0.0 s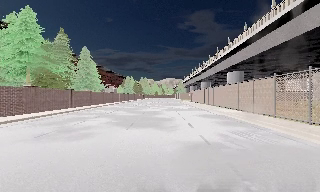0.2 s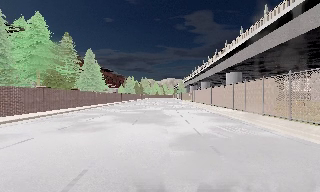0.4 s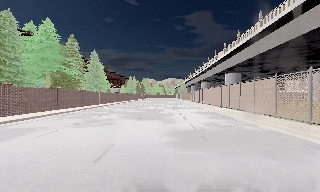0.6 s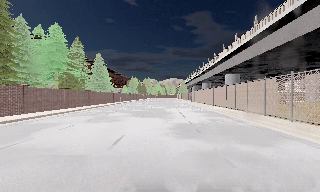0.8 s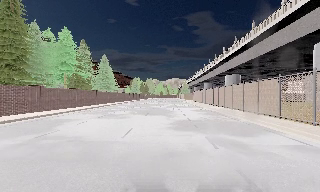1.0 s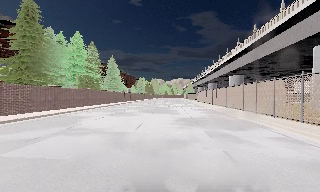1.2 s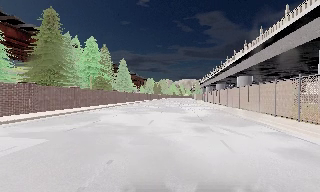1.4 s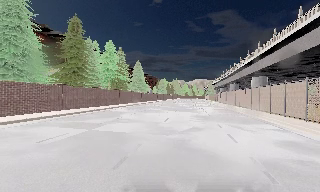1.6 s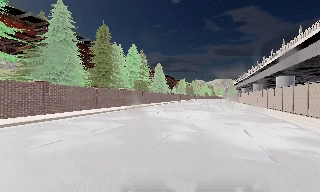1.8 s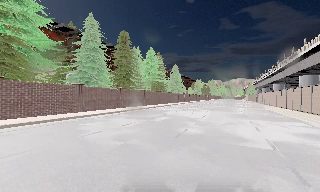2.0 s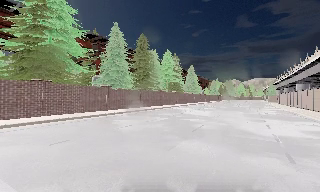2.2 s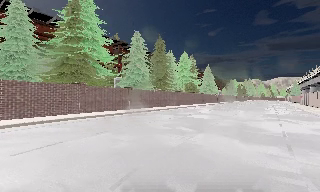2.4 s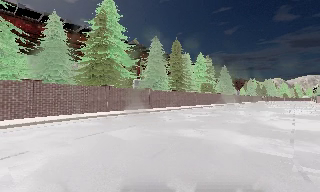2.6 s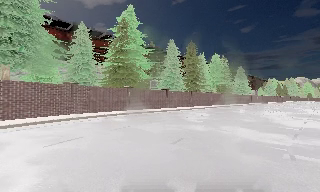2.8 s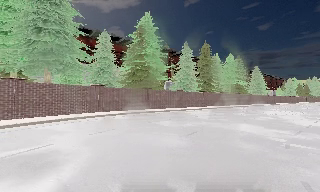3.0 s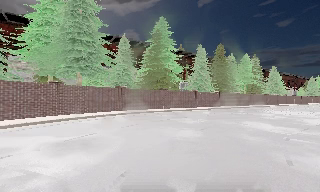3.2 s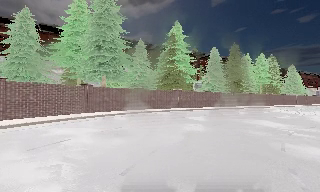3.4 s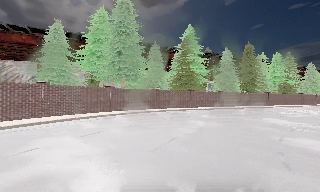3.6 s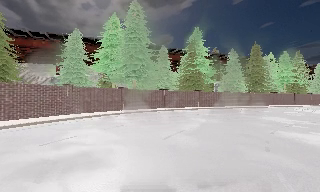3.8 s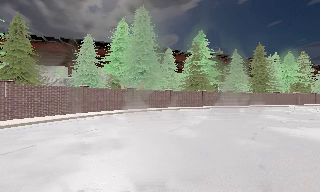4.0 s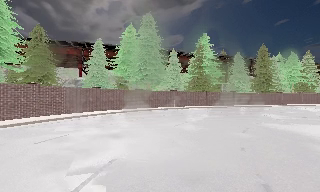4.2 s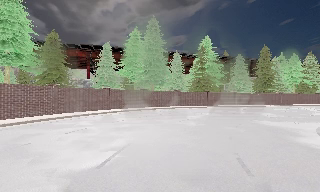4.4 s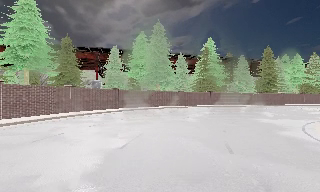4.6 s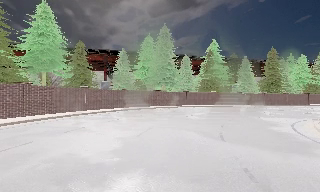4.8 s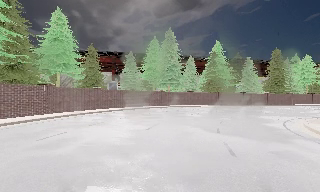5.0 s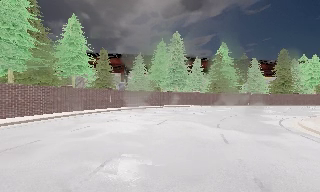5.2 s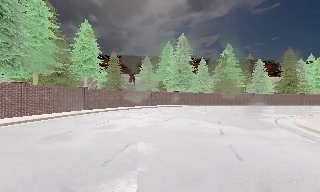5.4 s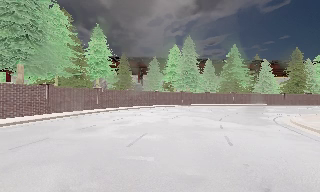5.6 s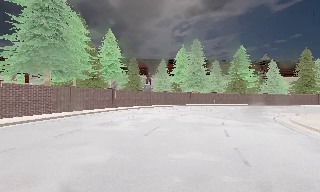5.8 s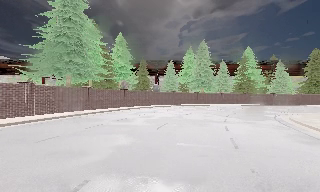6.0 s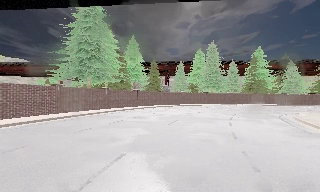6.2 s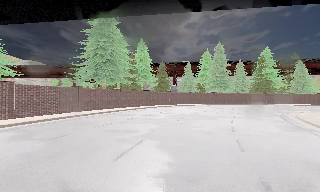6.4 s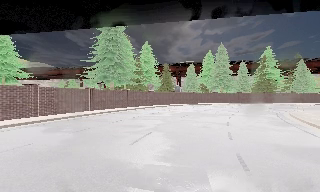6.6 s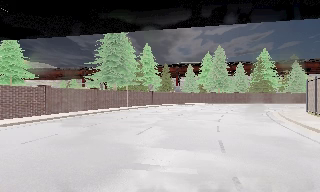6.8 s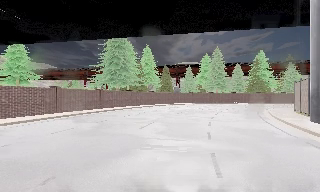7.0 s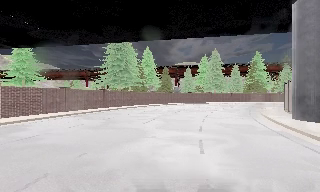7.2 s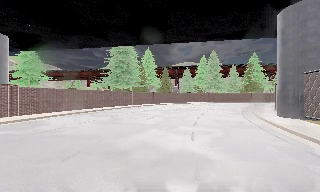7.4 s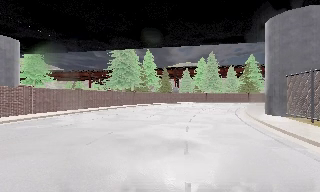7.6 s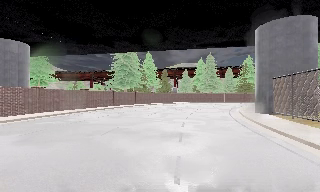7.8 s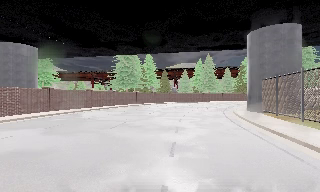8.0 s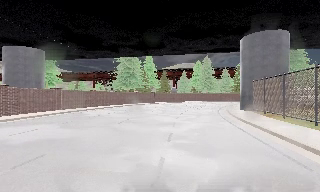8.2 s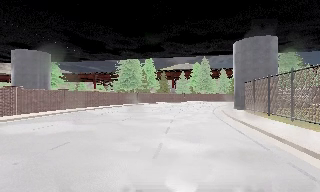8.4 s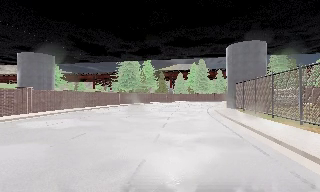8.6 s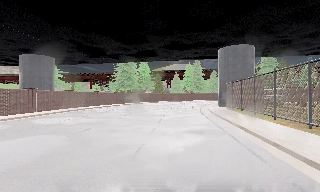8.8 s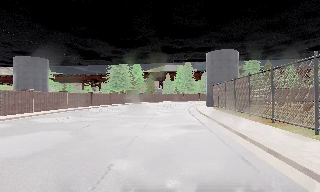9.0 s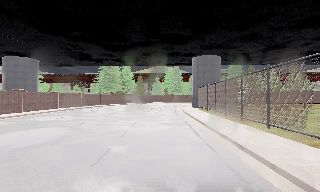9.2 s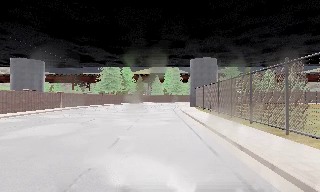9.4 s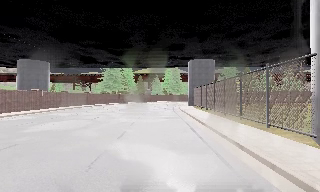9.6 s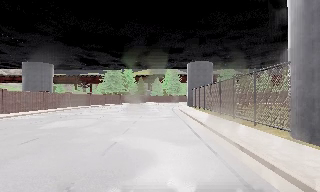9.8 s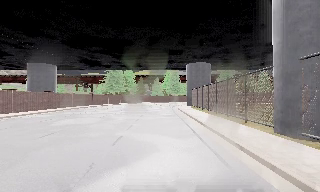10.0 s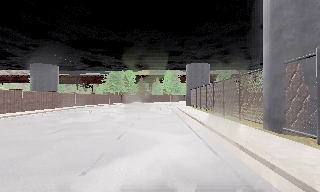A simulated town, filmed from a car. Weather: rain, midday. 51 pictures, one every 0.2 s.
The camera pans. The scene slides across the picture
to the right.
The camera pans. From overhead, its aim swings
counterclockwise.
0.0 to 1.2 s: The camera travels backward, about 9 m, so what stands in front gets smaller.
1.2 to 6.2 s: The camera pans to its left, which is counterclockwise from overhead, by about 90 degrees. It travels backward, about 35 m.
6.2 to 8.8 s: The camera travels backward, about 18 m, so what stands in front gets smaller.
8.8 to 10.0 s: The camera travels backward, about 7 m, so what stands in front gets smaller. It loses speed.
The film runs backward here.
